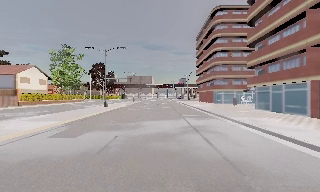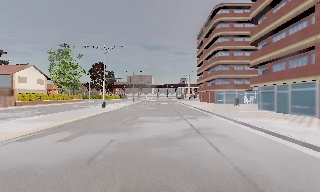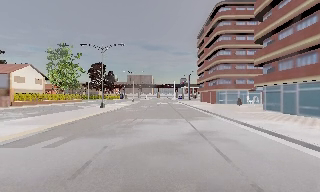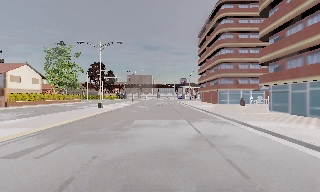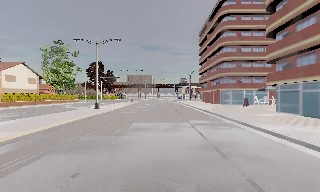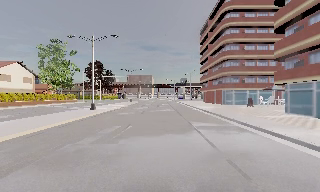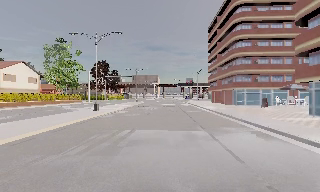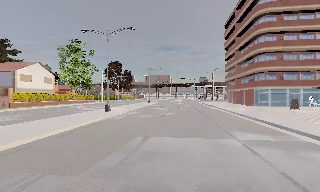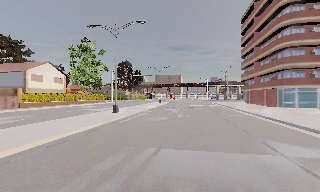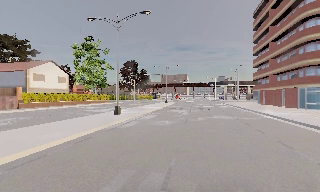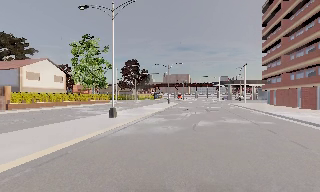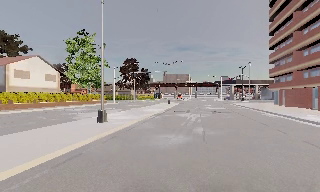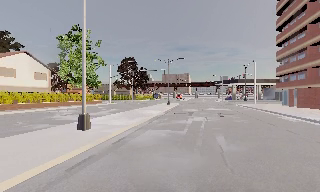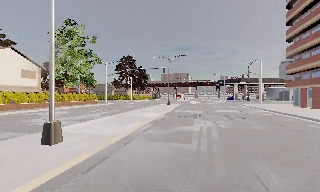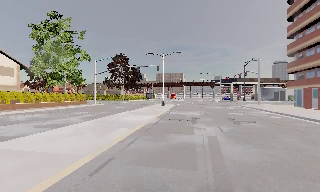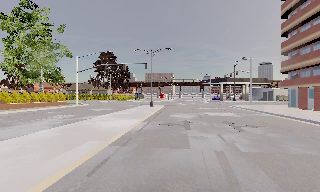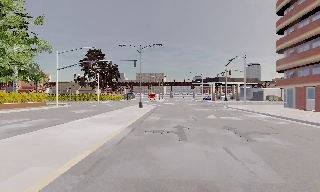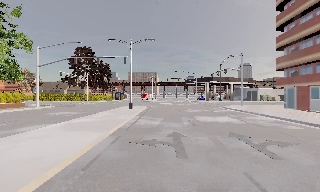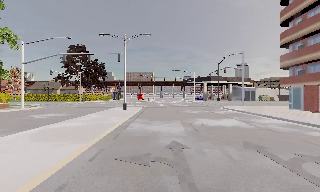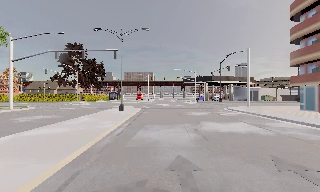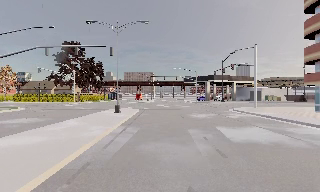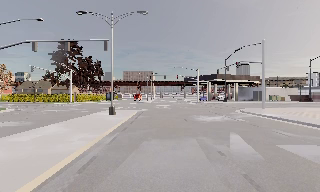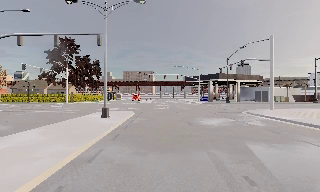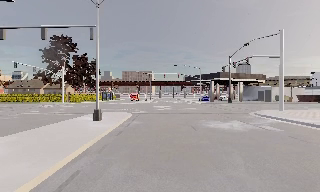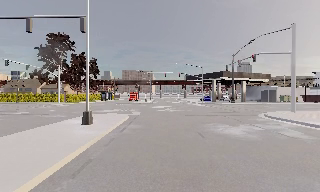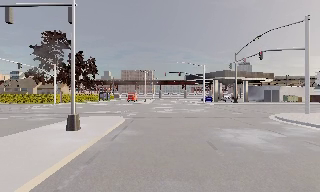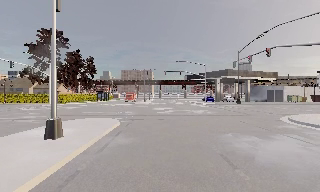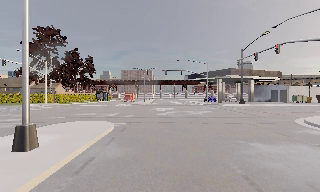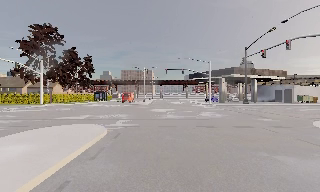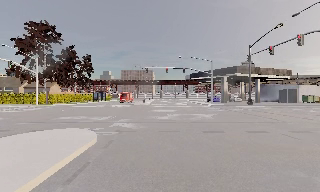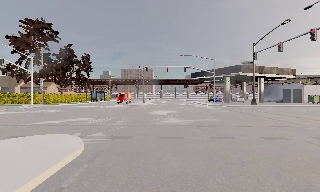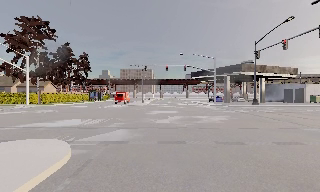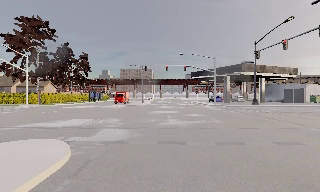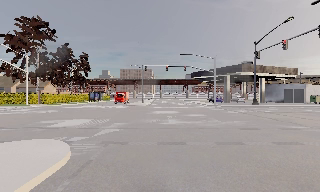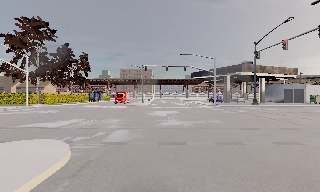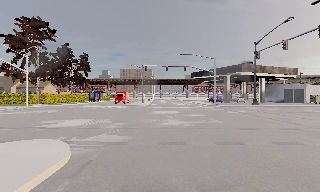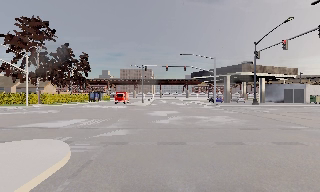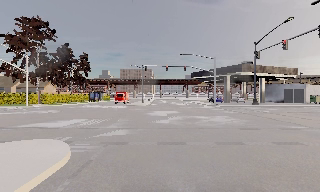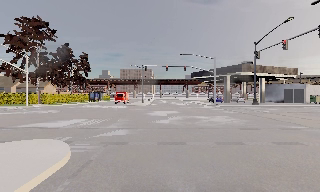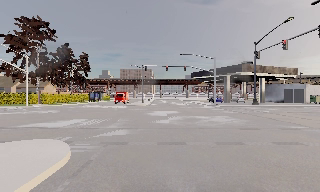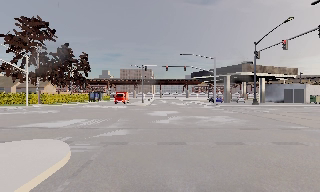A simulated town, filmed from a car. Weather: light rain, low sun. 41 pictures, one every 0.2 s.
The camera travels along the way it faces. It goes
forward.
0.0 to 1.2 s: The camera travels forward, about 5 m, so what stands in front looms larger. It gains speed.
1.2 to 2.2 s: The camera swings to its left by about 10 degrees, and the scene slides to the right. It travels forward, about 8 m, so what stands in front looms larger.
2.2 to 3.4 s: The scene slides to the left, as the camera pans about 10 degrees to its right. It travels forward, about 12 m, so what stands in front looms larger.
3.4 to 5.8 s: The camera travels forward, about 16 m, so what stands in front looms larger.
5.8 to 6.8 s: The camera travels forward, about 2 m, so what stands in front looms larger. It loses speed.
6.8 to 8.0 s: The camera keeps its place and its aim.
The film runs forward here.
